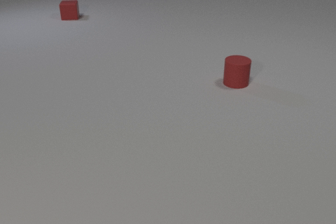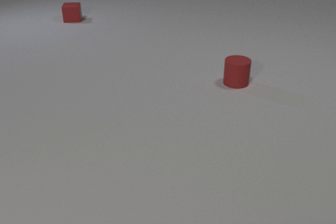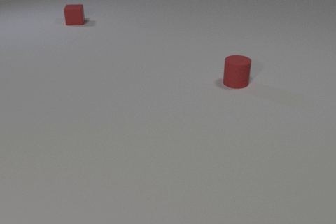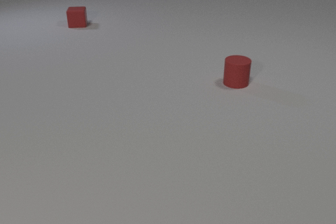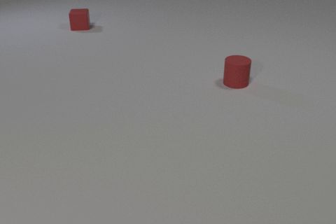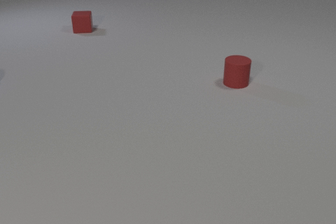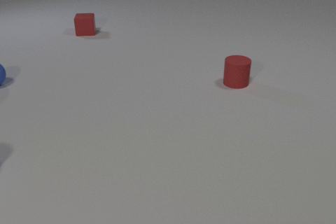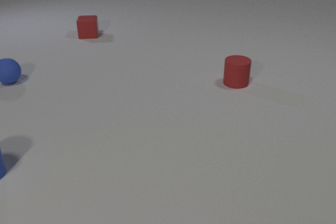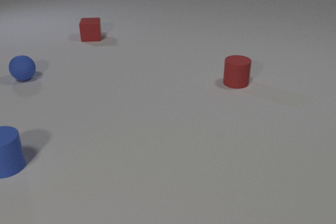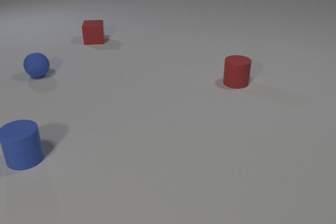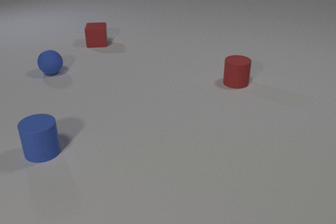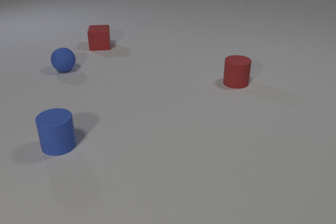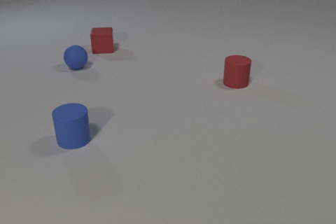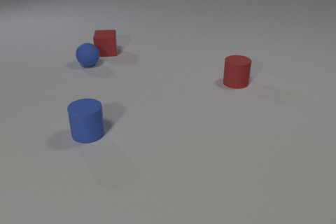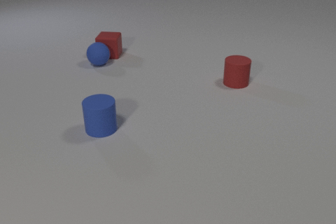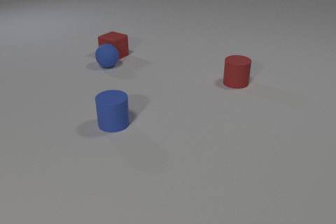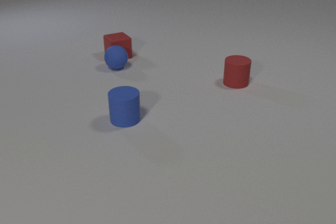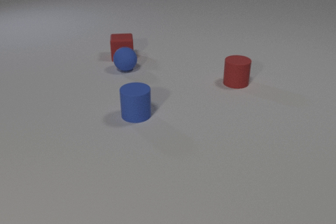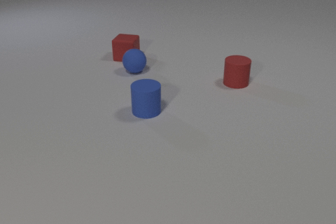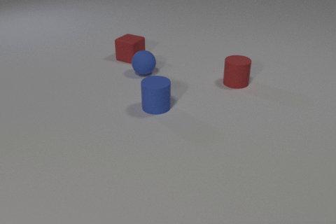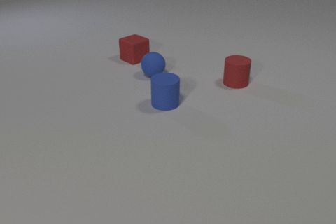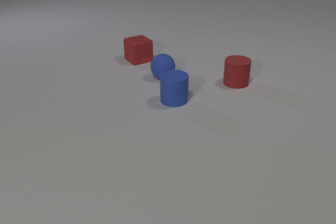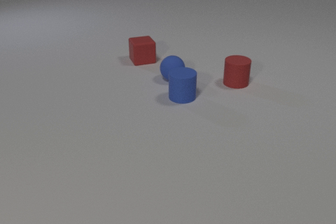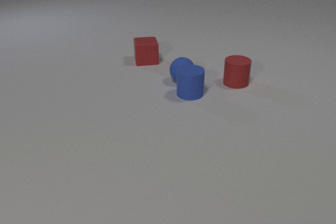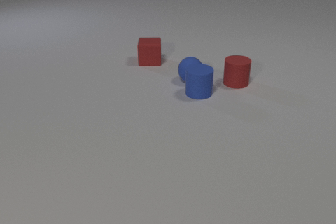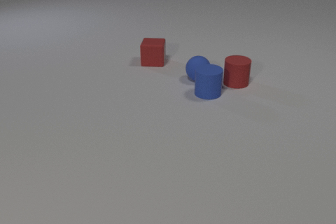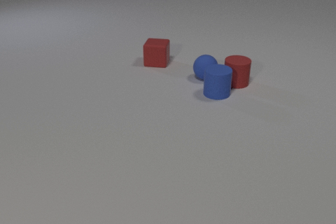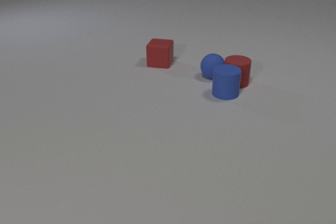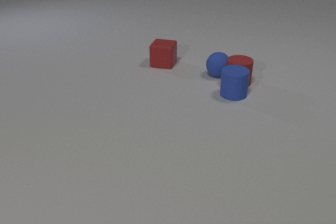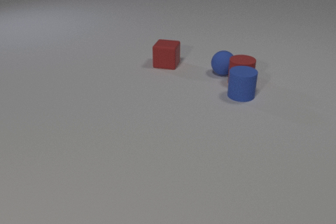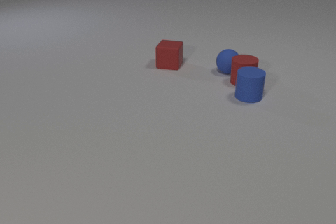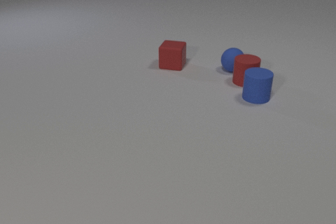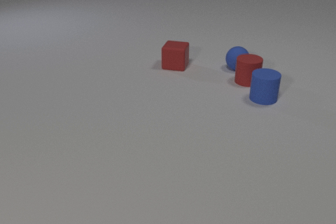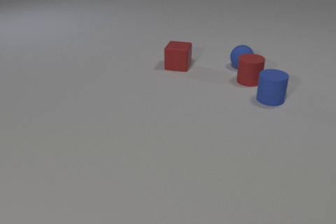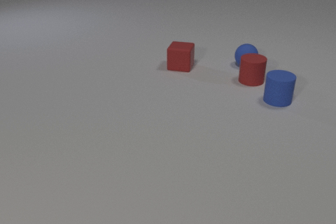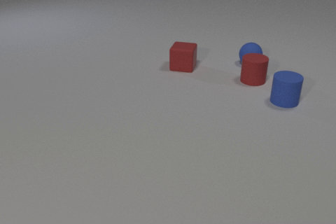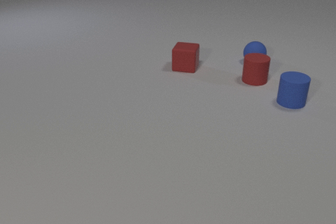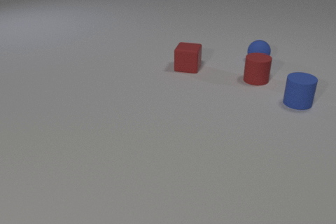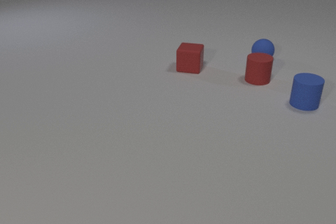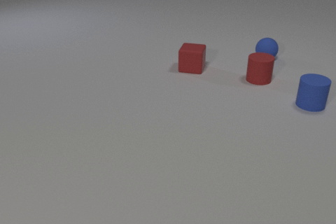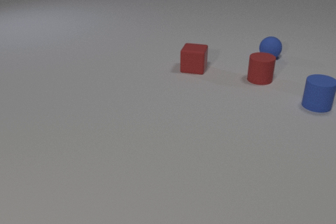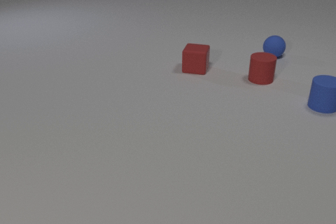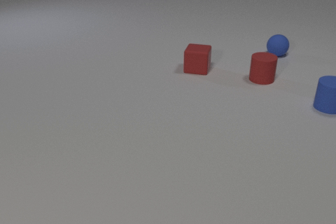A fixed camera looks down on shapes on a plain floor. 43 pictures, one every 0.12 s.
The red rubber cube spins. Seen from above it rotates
clockwise.
The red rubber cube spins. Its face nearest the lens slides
to the left.
0.00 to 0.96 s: The blue rubber sphere comes in at the left edge, rolls to the right. The red rubber cube slides toward the camera. The blue rubber cylinder comes in at the left edge, slides to the right.
0.96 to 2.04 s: The blue rubber sphere rolls to the right. The red rubber cube slides toward the camera and to the right, spins clockwise seen from above by about 90 degrees, its near face sliding to the left. The blue rubber cylinder slides to the right and away from the camera. The blue rubber sphere and the red rubber cube collide.
2.04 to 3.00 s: The blue rubber sphere rolls to the right. The red rubber cube slides to the right and toward the camera, spins so that its near face slides to the left, clockwise seen from above. The blue rubber cylinder slides to the right and away from the camera. The blue rubber sphere and the blue rubber cylinder collide.
3.00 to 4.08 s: The blue rubber sphere rolls to the right and away from the camera. The red rubber cube slides to the right and toward the camera. The blue rubber cylinder slides to the right. The red rubber cylinder slides to the right and away from the camera. The blue rubber sphere and the red rubber cylinder collide. The blue rubber cylinder and the red rubber cylinder collide.
4.08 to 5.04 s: The blue rubber sphere rolls away from the camera and to the right. The red rubber cube slides to the right. The blue rubber cylinder slides to the right. The red rubber cylinder slides to the right and away from the camera.
How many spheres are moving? 1.
What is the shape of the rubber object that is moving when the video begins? cube.
What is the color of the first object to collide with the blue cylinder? blue.
